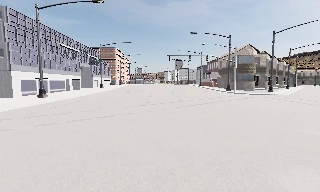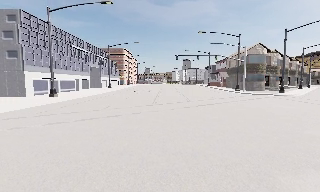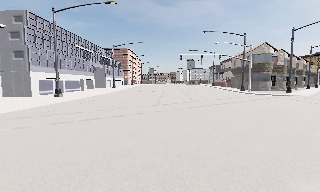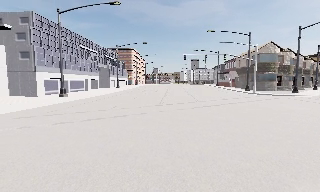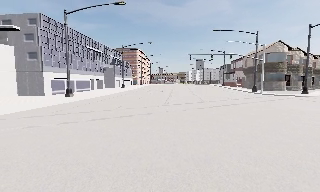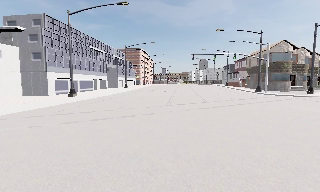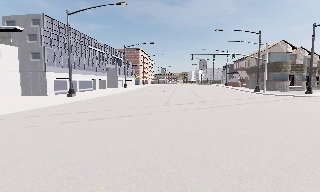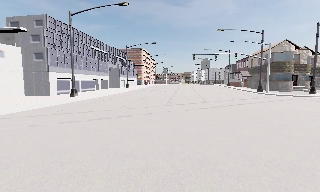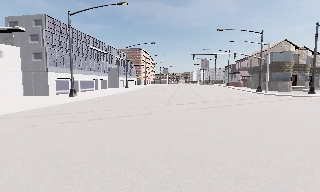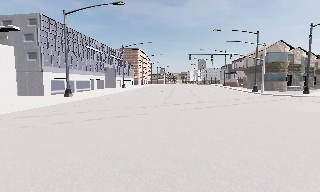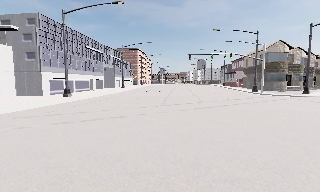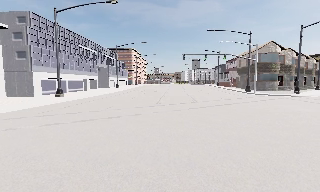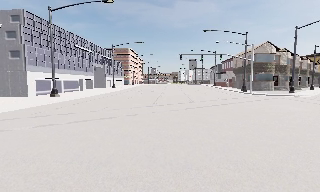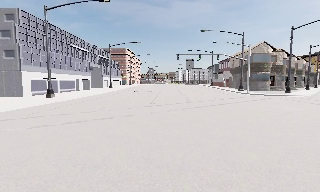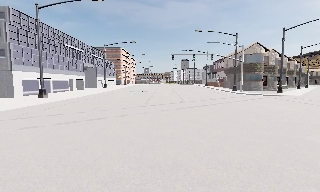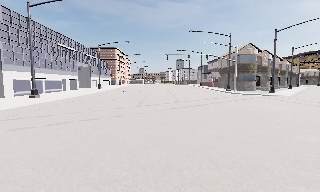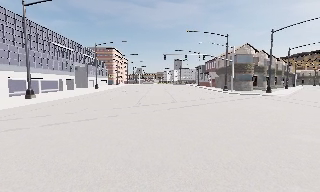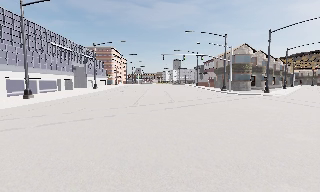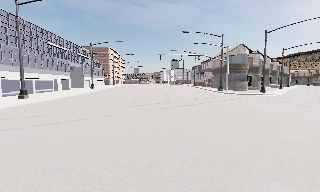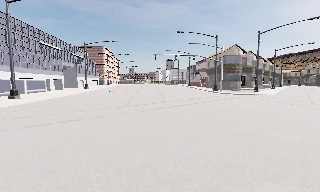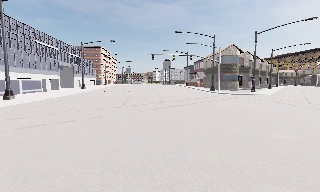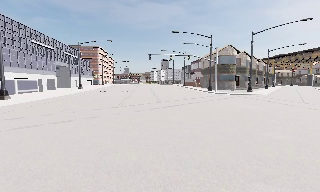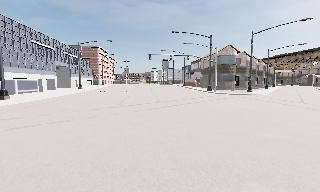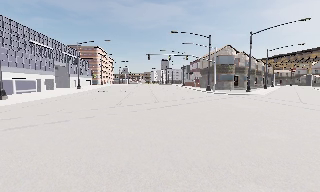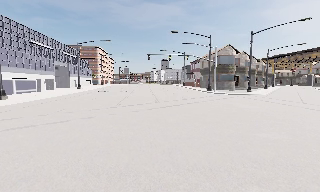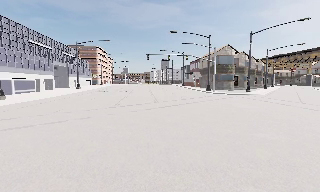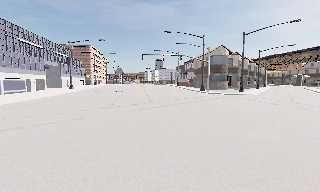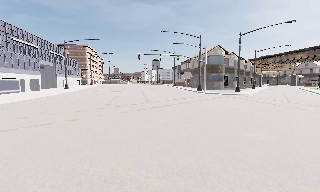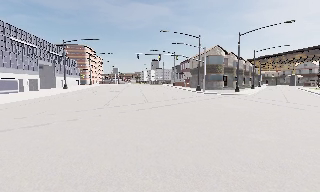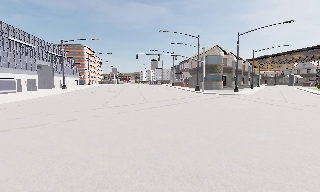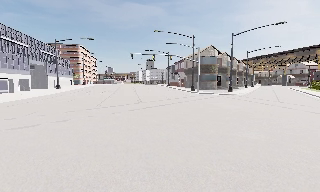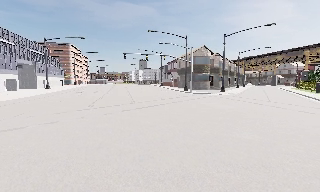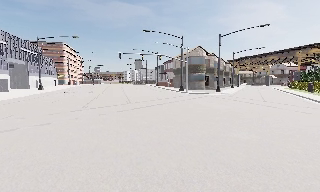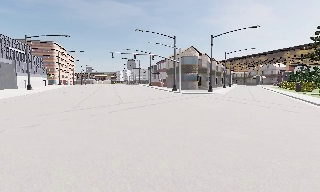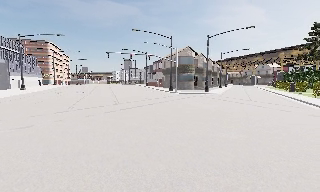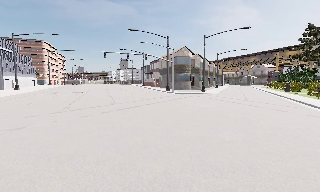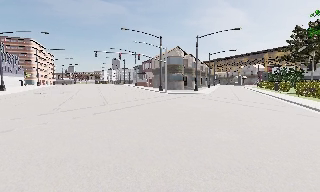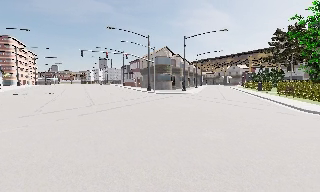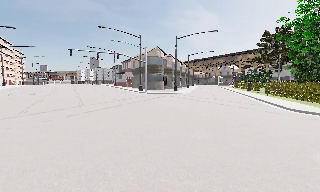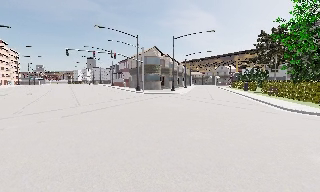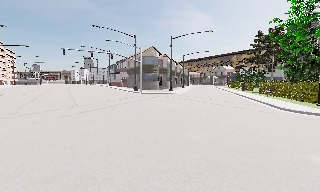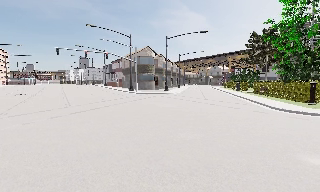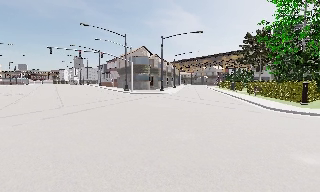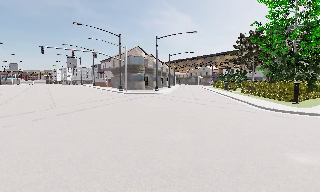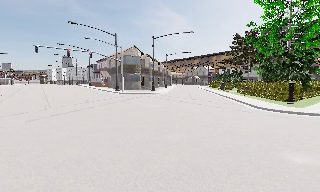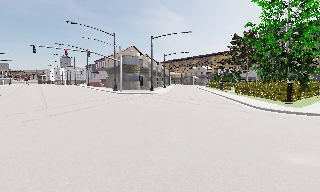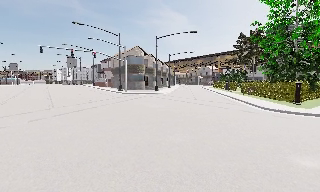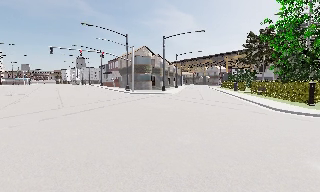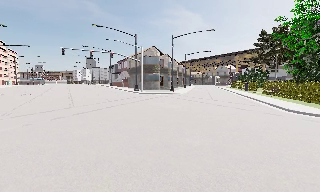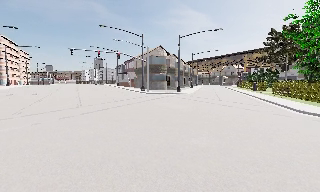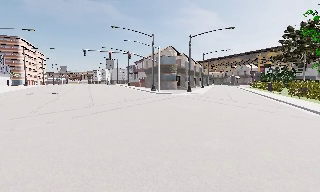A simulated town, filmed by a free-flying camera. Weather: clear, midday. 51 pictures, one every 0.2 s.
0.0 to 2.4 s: The camera travels forward and to its right, about 1 m, so what stands in front looms larger.
2.4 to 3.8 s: The camera travels to its right, about 0.5 m, so close, fixed things drift to the left.
3.8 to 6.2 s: The camera travels forward, about 1 m, so what stands in front looms larger.
6.2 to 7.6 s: The scene slides to the left, as the camera pans about 15 degrees to its right. It travels forward, about 0.5 m, so what stands in front looms larger.
7.6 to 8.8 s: The camera shifts only a little, or ends up much as it began.
8.8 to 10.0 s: The camera pans to its left, which is counterclockwise from overhead, by about 15 degrees.
The film runs forward here.
